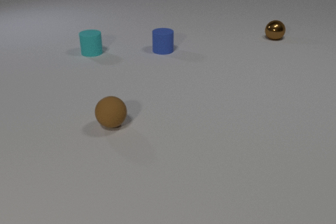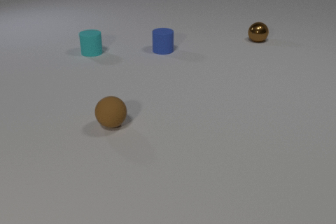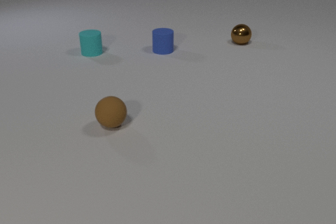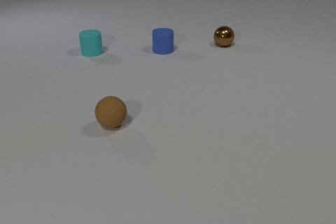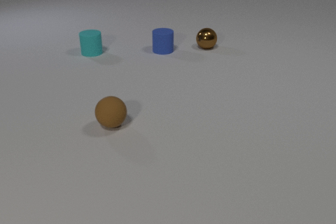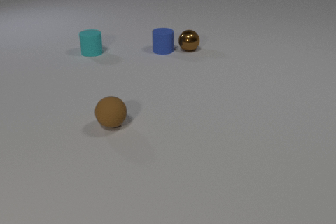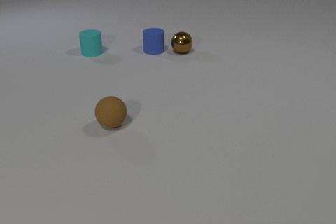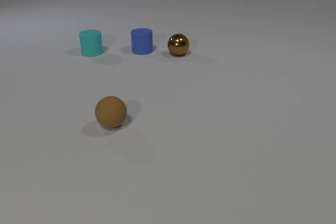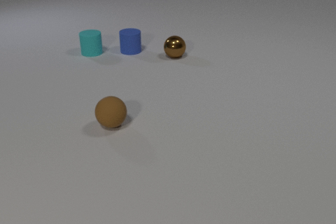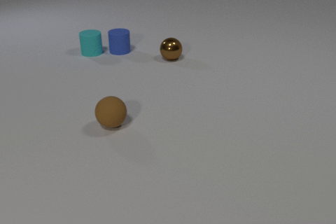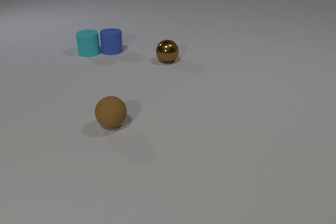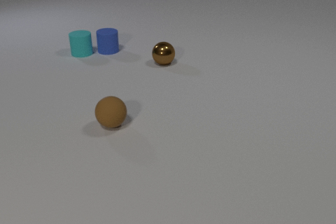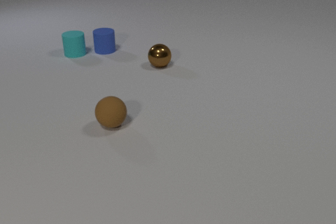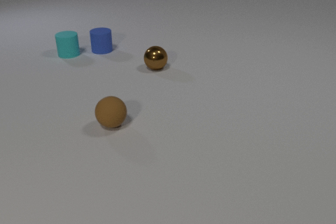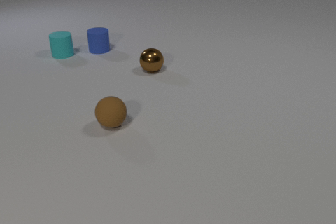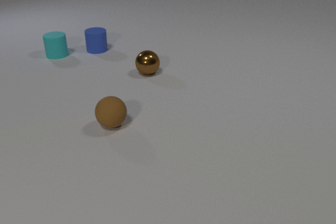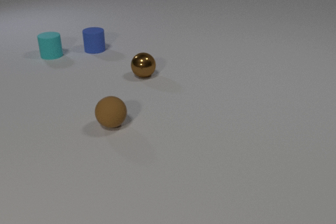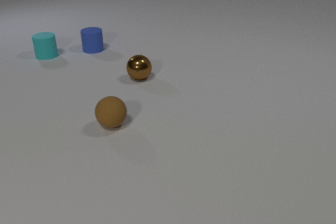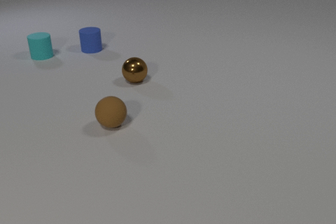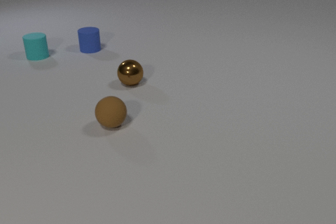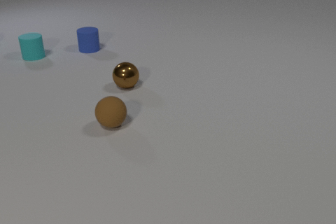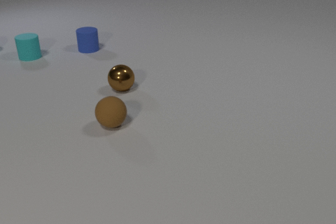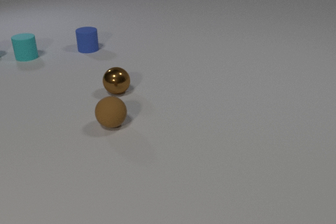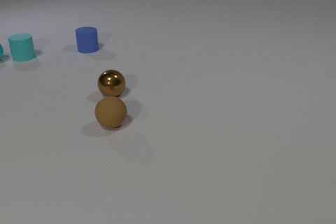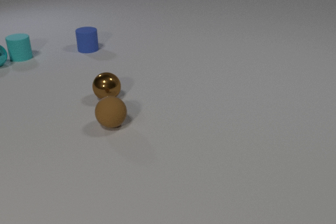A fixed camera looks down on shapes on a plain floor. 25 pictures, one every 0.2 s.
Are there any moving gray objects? no.
How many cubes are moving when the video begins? 0.
What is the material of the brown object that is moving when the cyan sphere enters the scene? metal.
0.0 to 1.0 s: The brown metal sphere rolls to the left and toward the camera.
1.0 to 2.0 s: The brown metal sphere rolls toward the camera and to the left. The blue rubber cylinder slides to the left. The brown metal sphere and the blue rubber cylinder collide. The blue rubber cylinder and the cyan rubber cylinder collide.
2.0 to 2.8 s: The brown metal sphere rolls toward the camera and to the left. The blue rubber cylinder slides to the left. The cyan rubber cylinder slides to the left.
2.8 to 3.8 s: The brown metal sphere rolls toward the camera and to the left. The blue rubber cylinder slides to the left. The cyan rubber cylinder slides to the left.
3.8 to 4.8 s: The brown metal sphere rolls toward the camera and to the left. The cyan metal sphere comes in at the left edge, rolls toward the camera. The cyan rubber cylinder slides to the left.
